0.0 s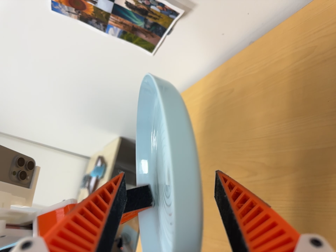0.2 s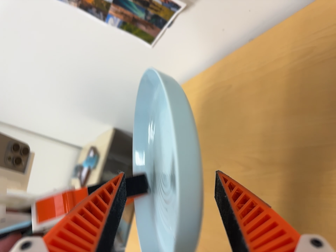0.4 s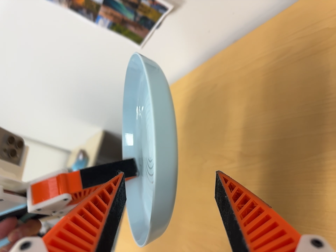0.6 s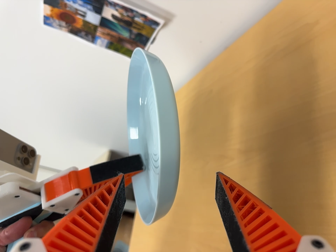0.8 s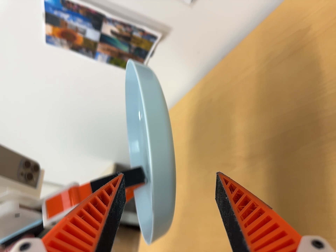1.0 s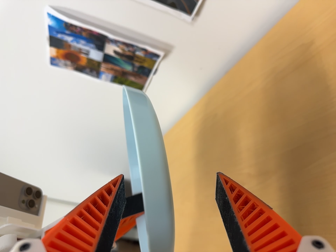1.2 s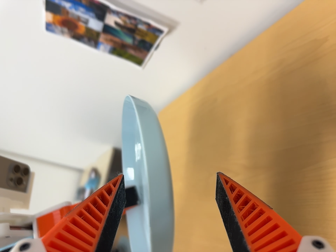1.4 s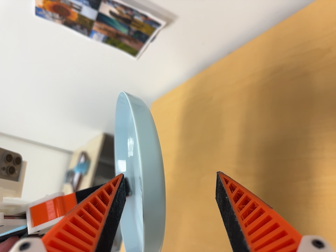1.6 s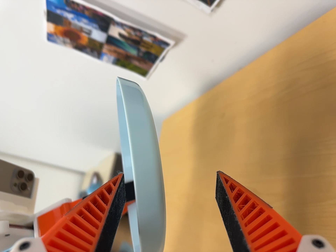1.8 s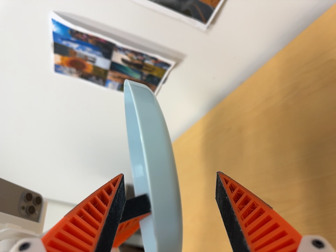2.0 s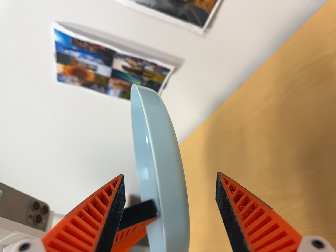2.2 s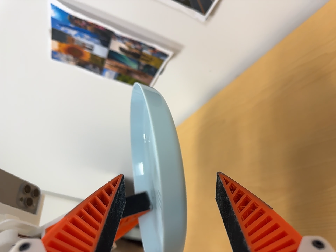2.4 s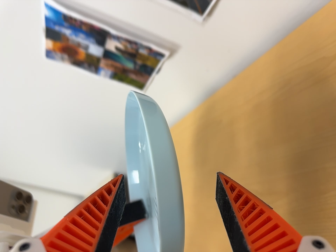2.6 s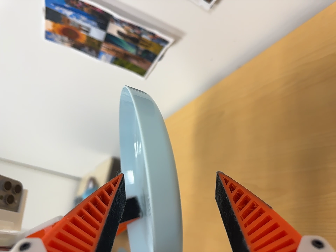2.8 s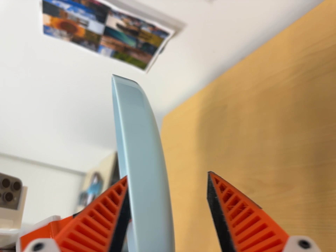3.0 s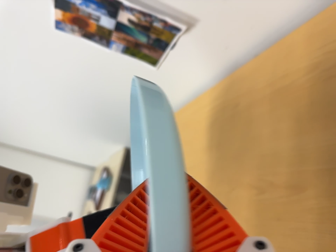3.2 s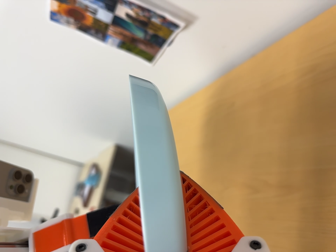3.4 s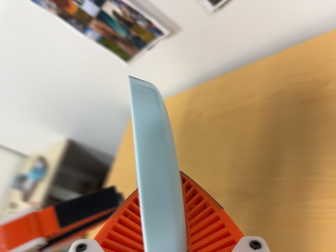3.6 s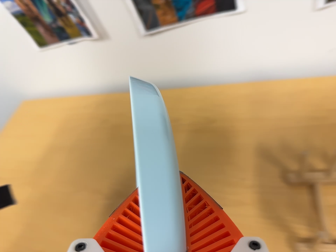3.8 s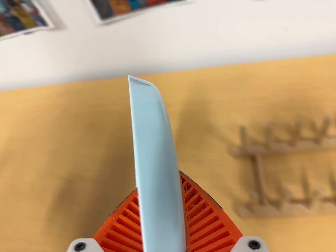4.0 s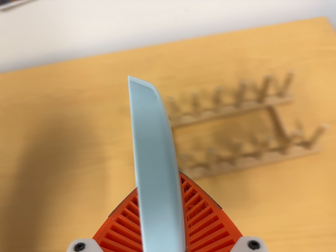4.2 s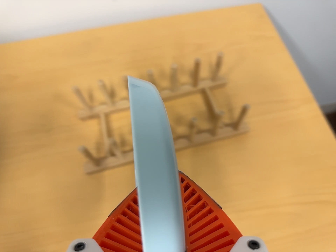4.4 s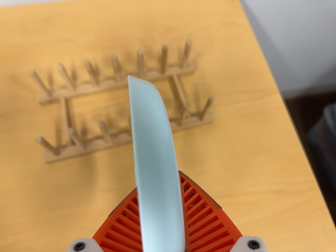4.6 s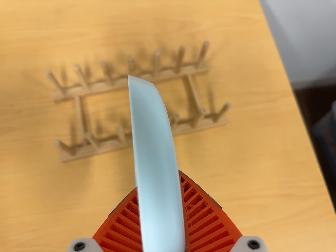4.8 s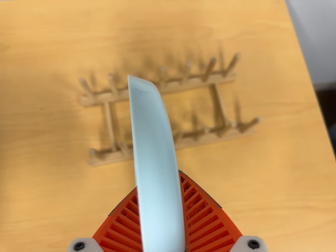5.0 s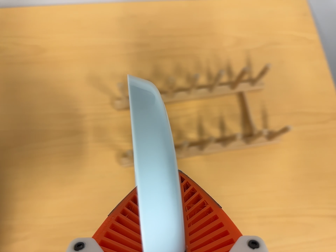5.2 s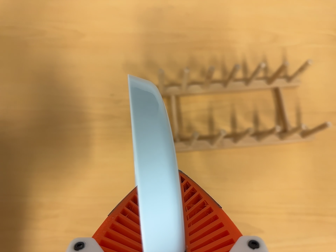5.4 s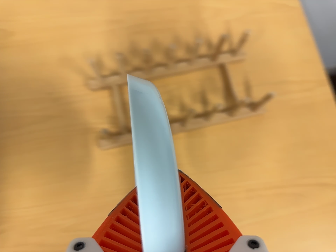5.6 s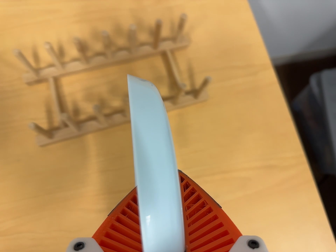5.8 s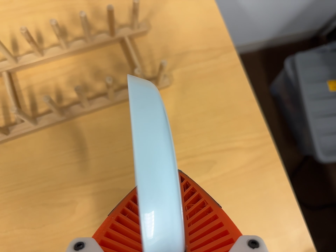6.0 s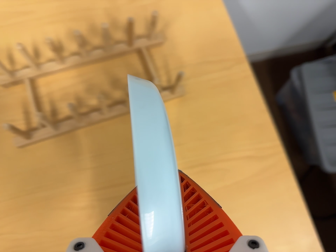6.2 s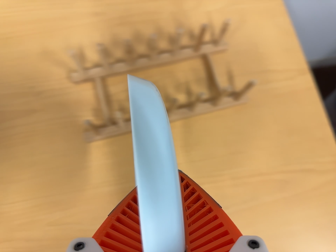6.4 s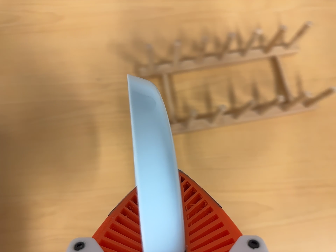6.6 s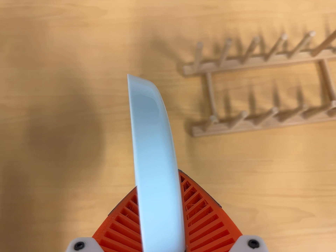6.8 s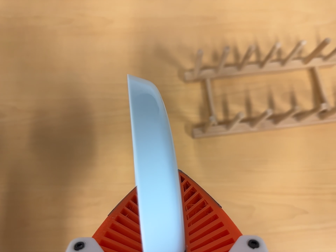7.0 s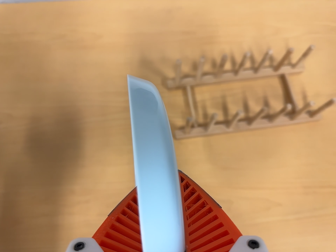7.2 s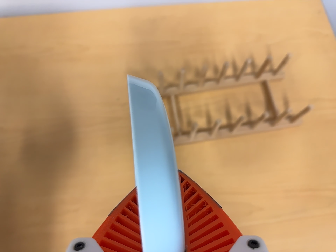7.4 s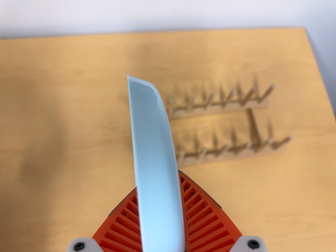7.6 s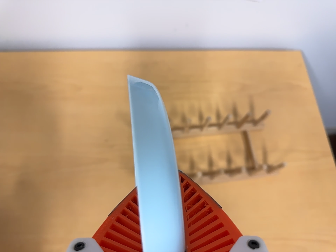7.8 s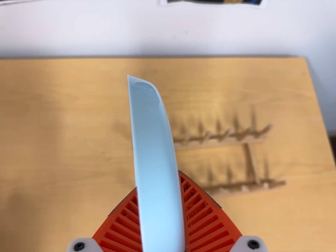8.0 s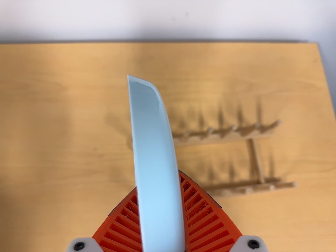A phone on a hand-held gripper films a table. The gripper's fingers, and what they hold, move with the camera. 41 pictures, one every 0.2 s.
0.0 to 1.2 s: The camera travels backward, about 5 cm, so what stands in front gets smaller.
1.2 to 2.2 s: The camera shifts only a little, or ends up much as it began.
2.2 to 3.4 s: The camera pans to its right by about 15 degrees. It travels to its left, about 6 cm. It rolls about its line of sight by about 15 degrees, and the scene rotates clockwise.
3.4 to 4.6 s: The camera swings to its right by about 60 degrees, and the scene slides to the left. It travels to its right and backward, about 12 cm, so close, fixed things drift to the left. Its aim tips toward the bottom of its view by about 15 degrees, and the scene shifts upward.
4.6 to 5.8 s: The camera travels to its right, about 6 cm, so close, fixed things drift to the left.
5.8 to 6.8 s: The camera pans to its left by about 10 degrees. It travels to its left, about 22 cm, so close, fixed things drift to the right. It rolls about its line of sight by about 15 degrees, and the scene rotates clockwise.
6.8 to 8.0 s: The camera travels toward the top of its view and to its right, about 14 cm, so close, fixed things drift downward.
The film runs forward here.
